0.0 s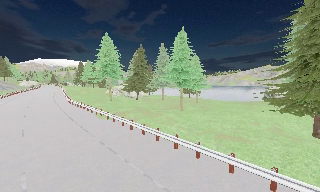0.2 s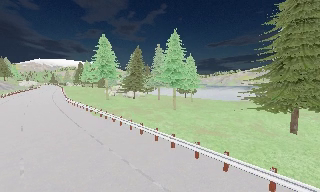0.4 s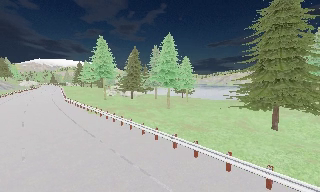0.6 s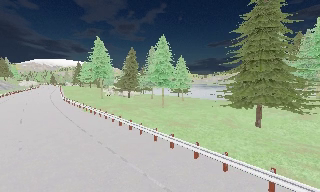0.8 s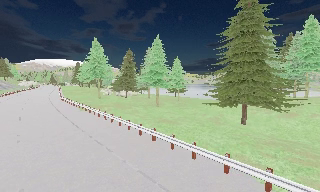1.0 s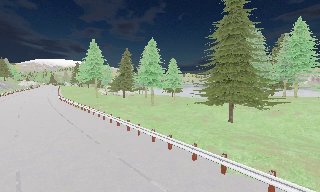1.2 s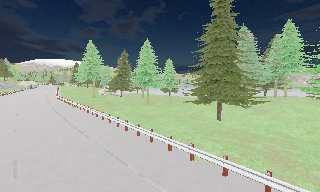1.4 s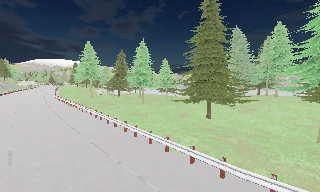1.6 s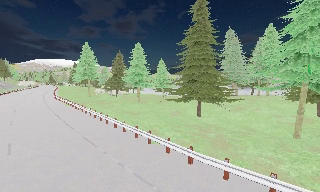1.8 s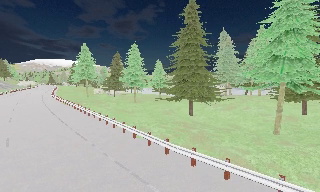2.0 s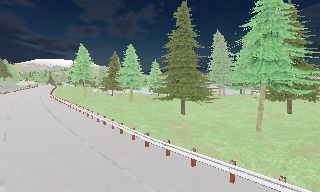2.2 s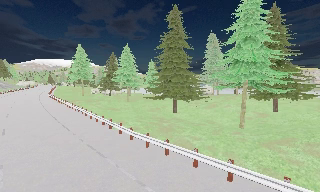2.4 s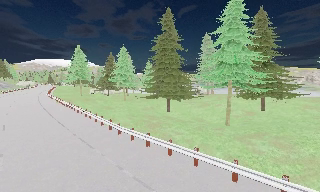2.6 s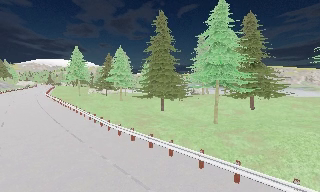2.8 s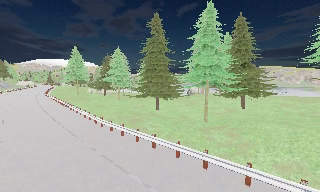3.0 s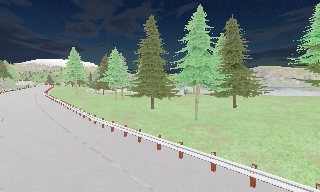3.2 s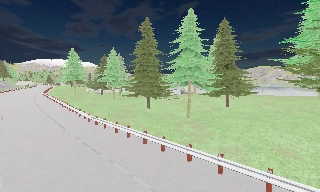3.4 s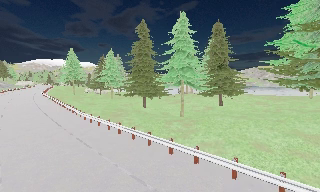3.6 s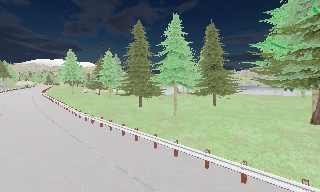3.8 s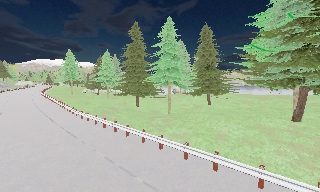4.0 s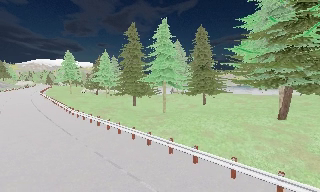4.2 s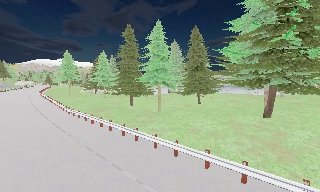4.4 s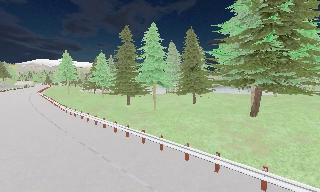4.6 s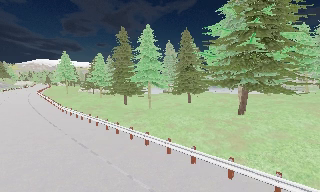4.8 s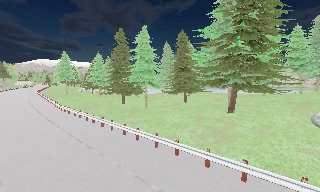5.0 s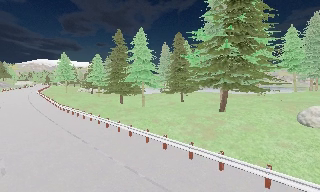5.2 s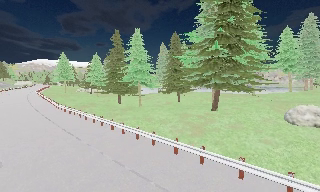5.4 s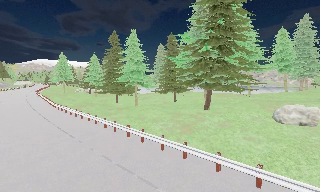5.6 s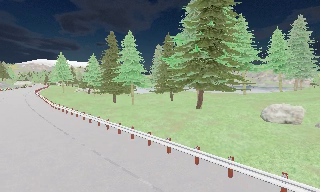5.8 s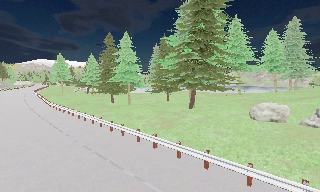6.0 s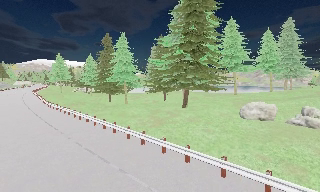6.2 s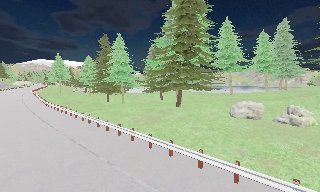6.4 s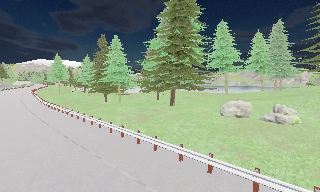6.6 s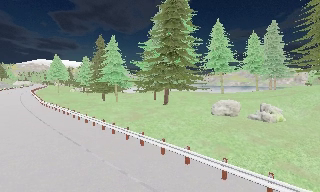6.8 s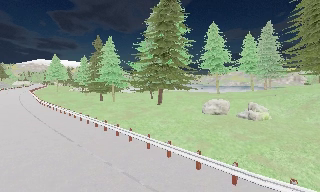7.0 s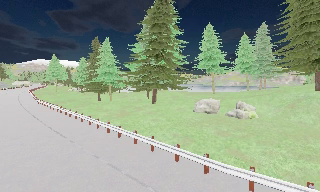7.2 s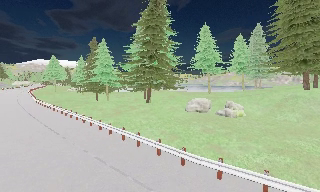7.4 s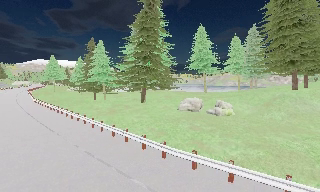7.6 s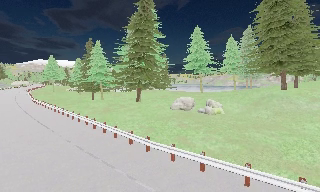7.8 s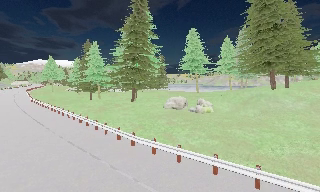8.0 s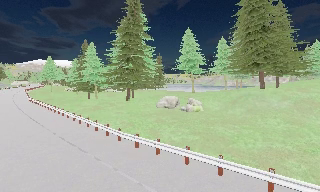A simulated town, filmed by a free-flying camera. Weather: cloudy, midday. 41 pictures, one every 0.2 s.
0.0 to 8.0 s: The camera travels to its right and backward, about 45 m, so close, fixed things drift to the left.
The film runs backward here.
